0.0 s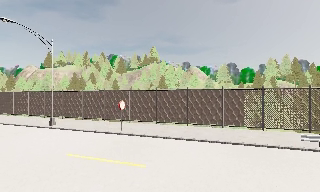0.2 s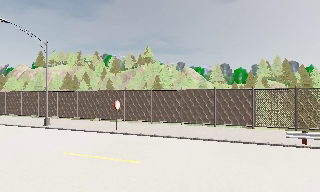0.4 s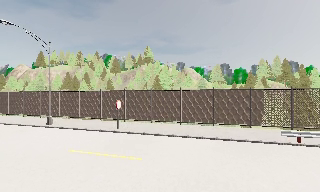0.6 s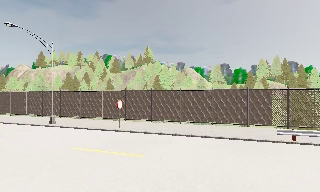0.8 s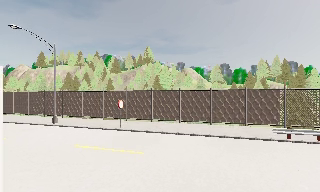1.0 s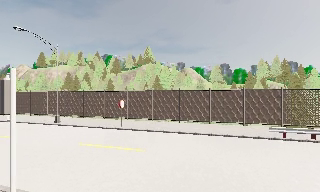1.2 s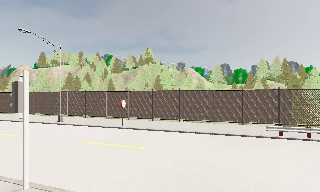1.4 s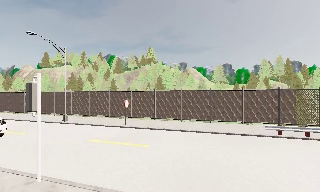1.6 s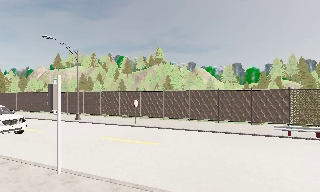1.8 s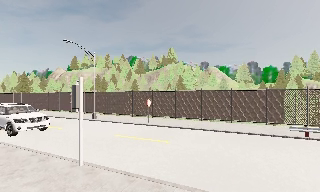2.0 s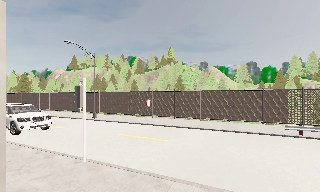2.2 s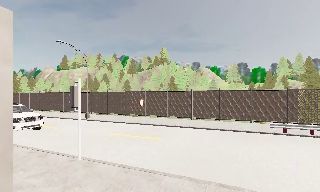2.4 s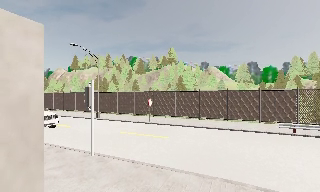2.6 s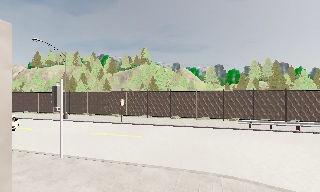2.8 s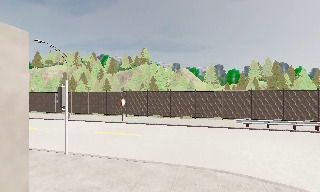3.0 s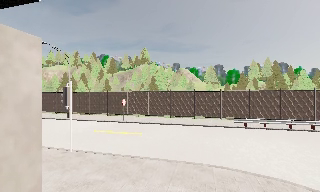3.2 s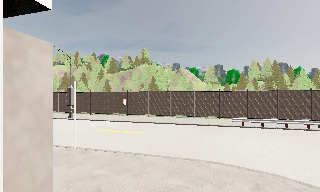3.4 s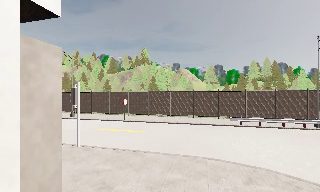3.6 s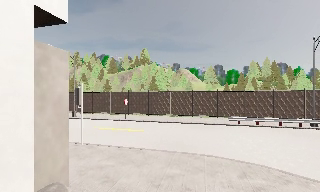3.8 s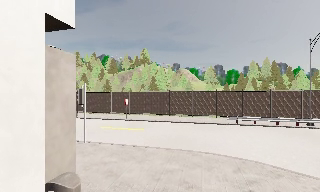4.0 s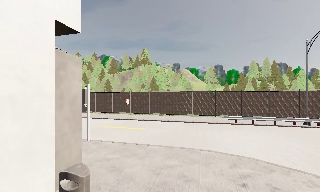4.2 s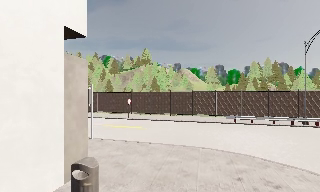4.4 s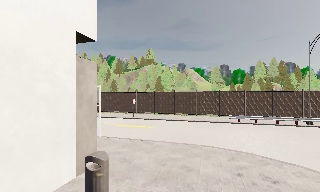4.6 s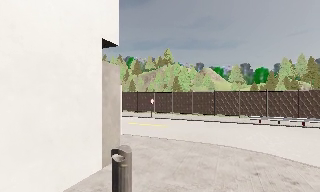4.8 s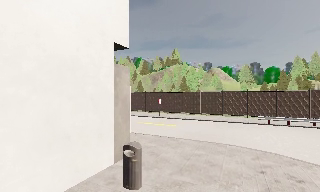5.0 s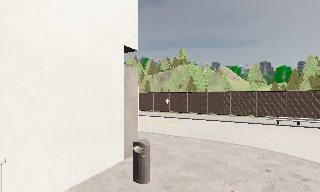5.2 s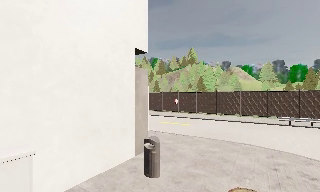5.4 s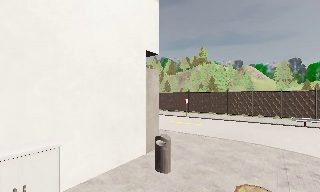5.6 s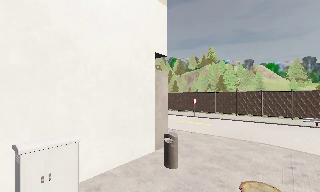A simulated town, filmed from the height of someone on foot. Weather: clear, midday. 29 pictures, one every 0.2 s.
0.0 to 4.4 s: The camera travels backward, about 8 m, so what stands in front gets smaller.
4.4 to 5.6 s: The camera swings to its left by about 20 degrees, and the scene slides to the right. It travels backward, about 2 m, so what stands in front gets smaller.
The film runs backward here.
